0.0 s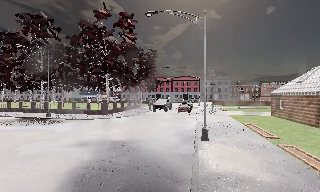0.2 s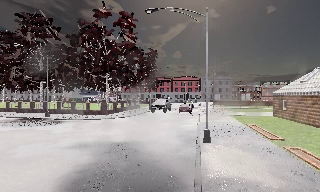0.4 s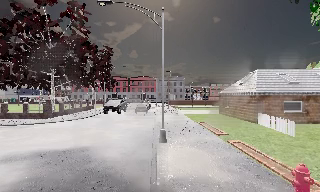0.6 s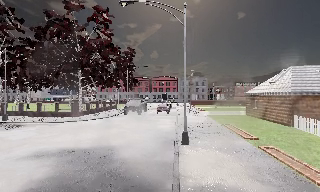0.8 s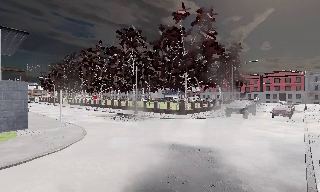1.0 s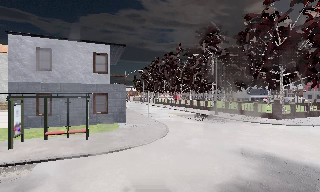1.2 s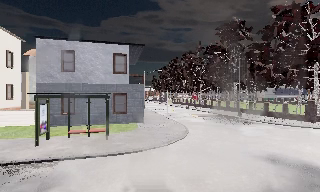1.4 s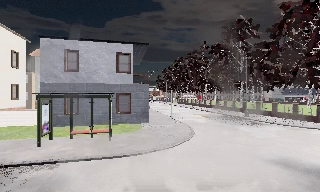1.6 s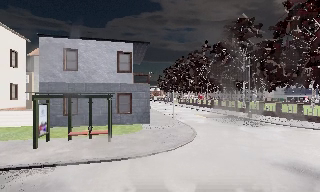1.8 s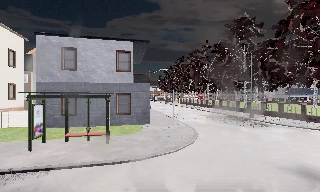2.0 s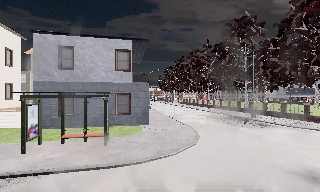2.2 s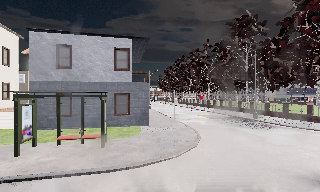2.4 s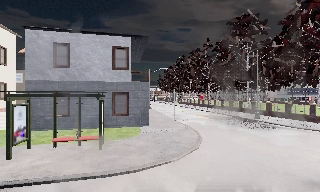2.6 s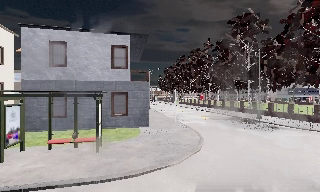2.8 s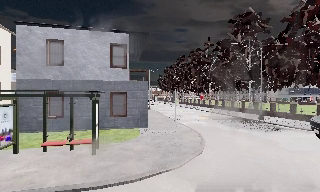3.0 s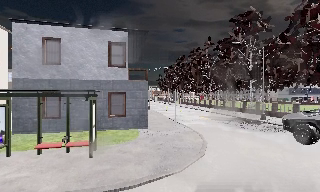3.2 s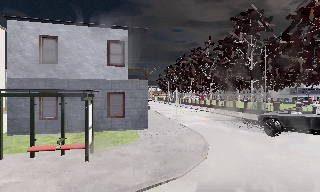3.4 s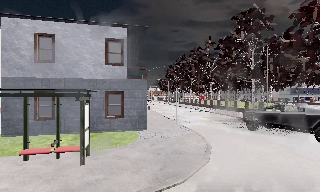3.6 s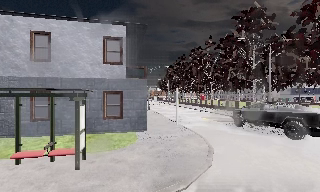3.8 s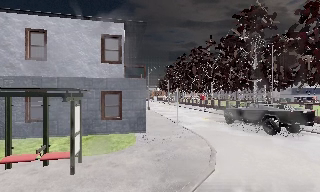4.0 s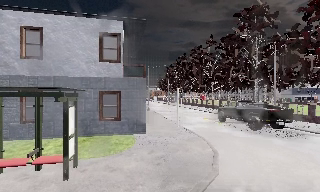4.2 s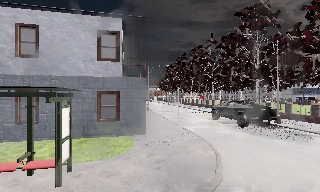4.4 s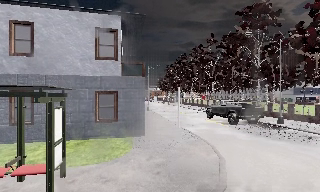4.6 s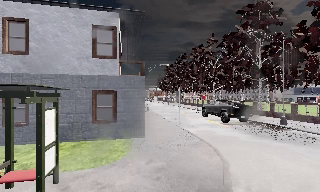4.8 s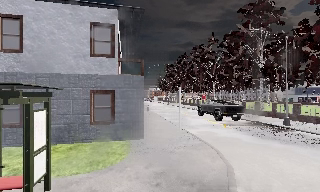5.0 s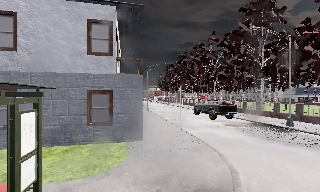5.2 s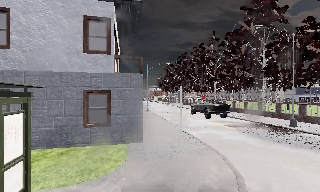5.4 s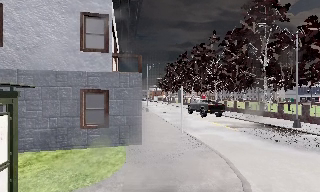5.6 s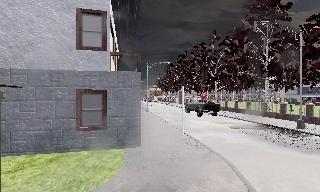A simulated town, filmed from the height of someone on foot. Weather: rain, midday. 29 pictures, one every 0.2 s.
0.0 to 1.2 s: The scene slides to the right, as the camera pans about 60 degrees to its left. It travels forward, about 2 m.
1.2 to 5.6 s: The camera travels forward, about 7 m, so what stands in front looms larger.
The film runs forward here.
